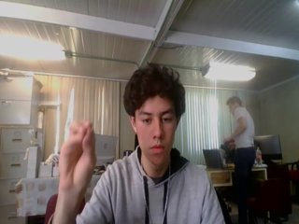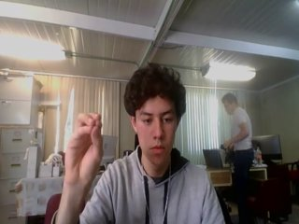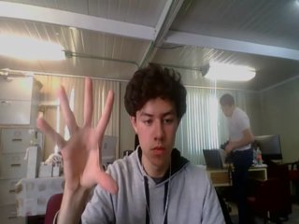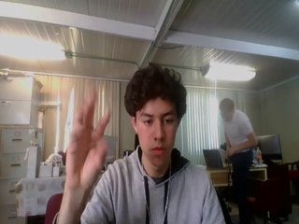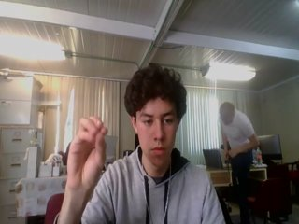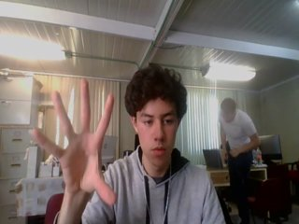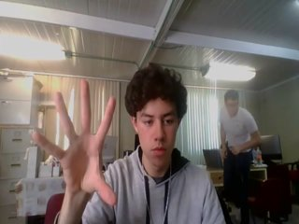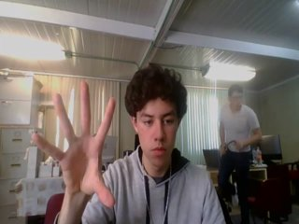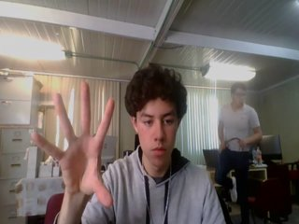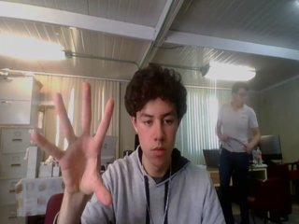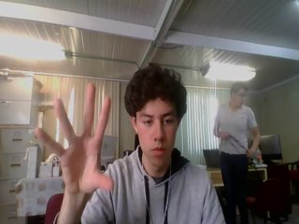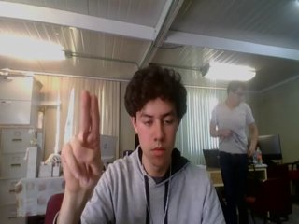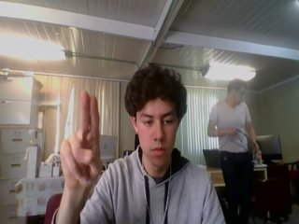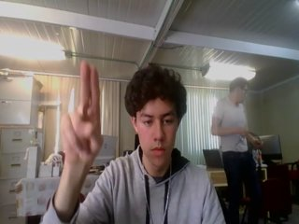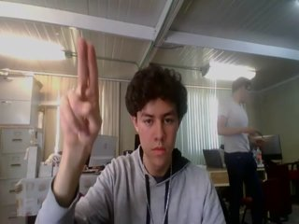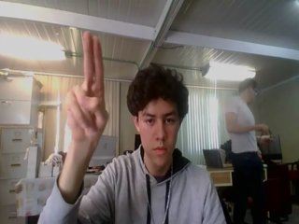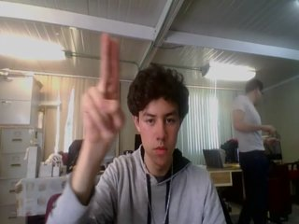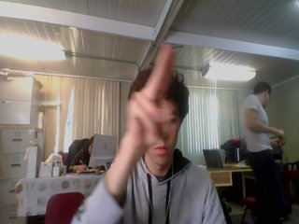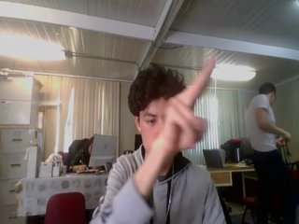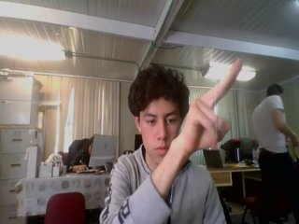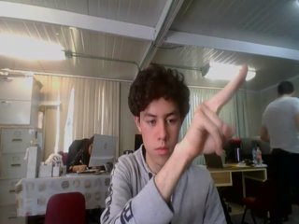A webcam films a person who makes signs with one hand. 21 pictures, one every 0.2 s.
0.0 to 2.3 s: Open twice.
2.4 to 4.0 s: Pointing with two fingers.
